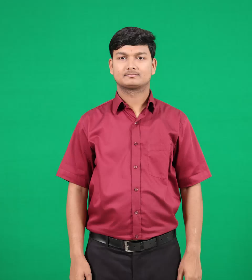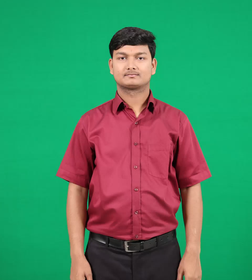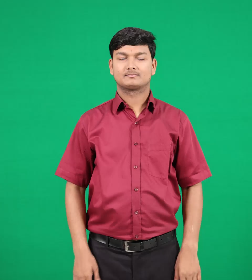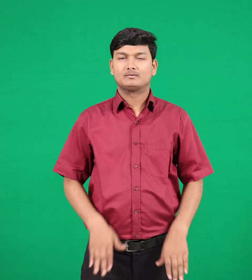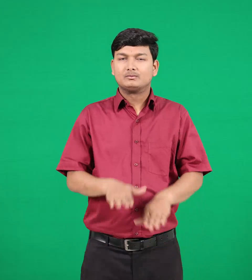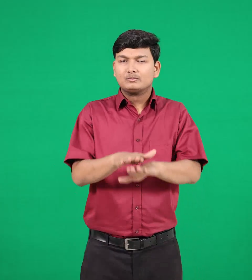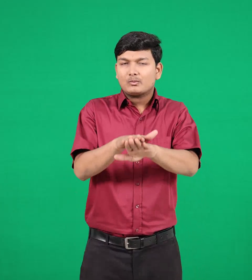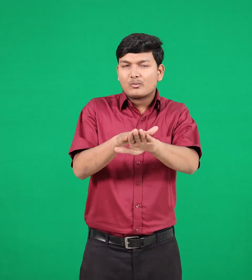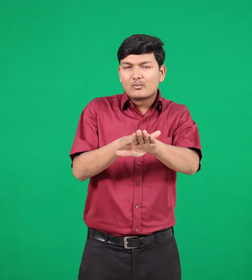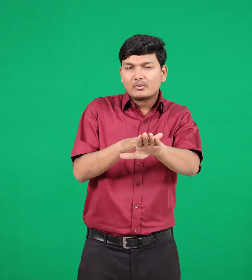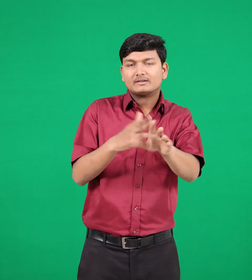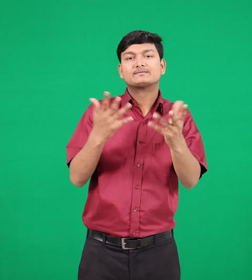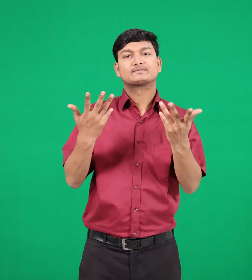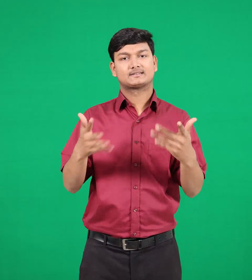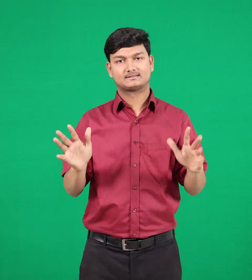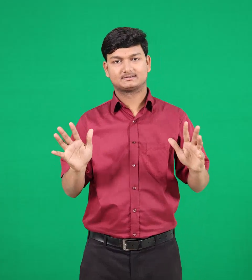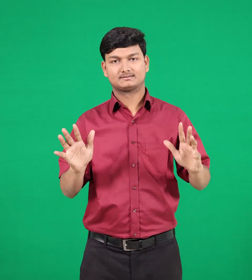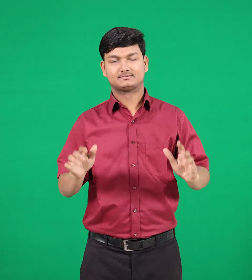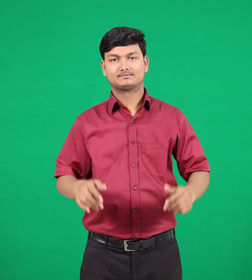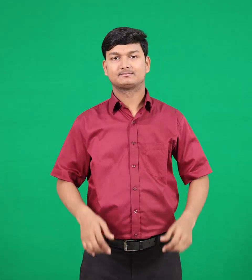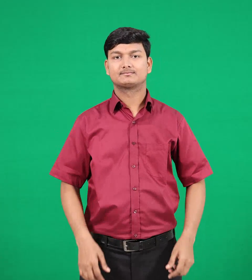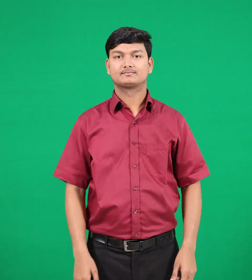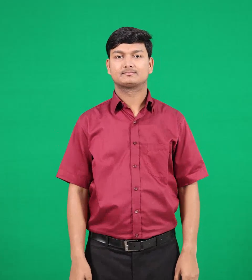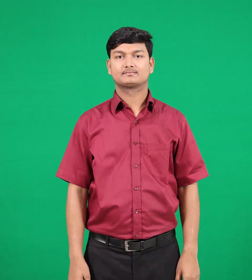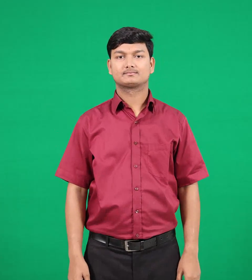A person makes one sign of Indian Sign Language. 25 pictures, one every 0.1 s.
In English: slowed
